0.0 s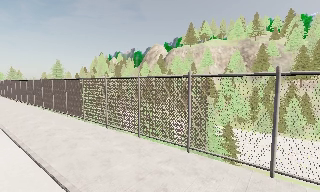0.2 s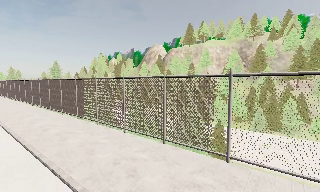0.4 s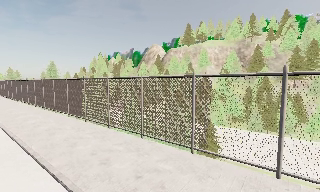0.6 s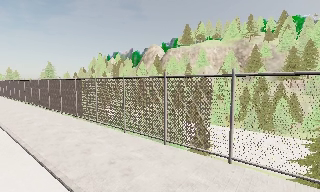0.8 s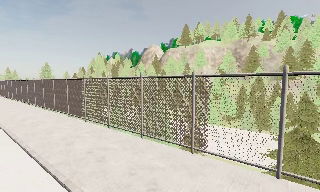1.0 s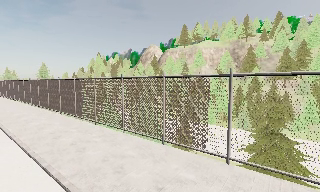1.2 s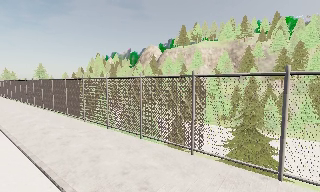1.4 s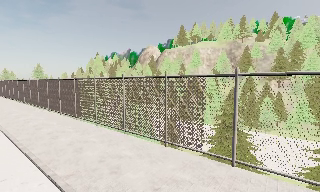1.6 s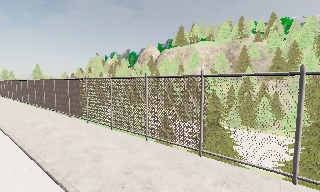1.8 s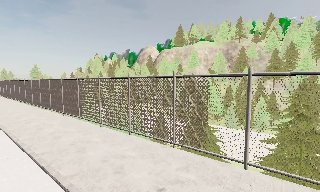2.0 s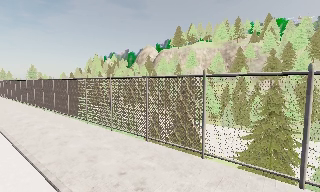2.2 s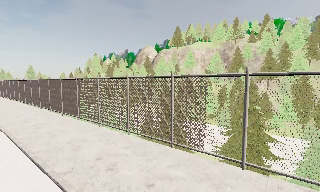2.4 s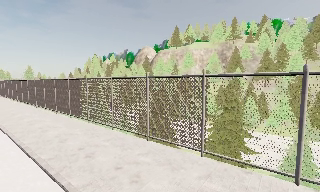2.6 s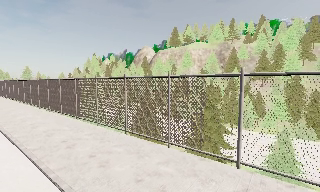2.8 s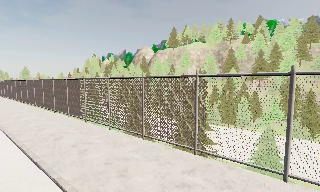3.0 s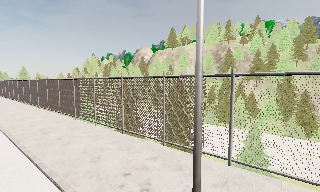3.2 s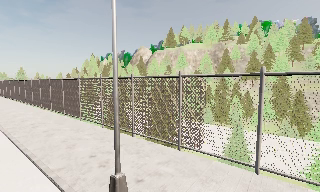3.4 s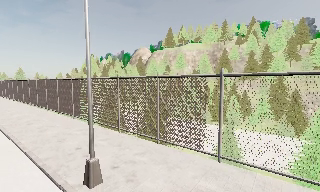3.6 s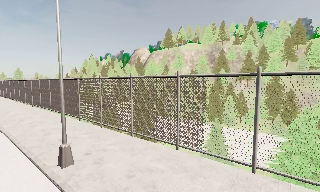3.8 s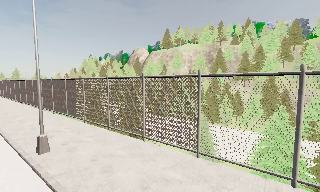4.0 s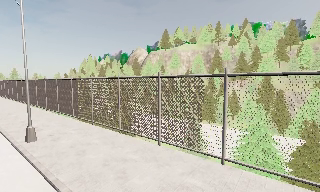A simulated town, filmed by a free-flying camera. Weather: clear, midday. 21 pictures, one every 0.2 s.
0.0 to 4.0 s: The camera travels to its right and backward, about 30 m, so close, fixed things drift to the left.
The film runs backward here.
